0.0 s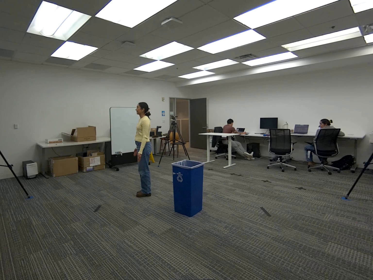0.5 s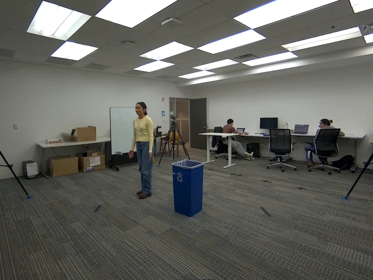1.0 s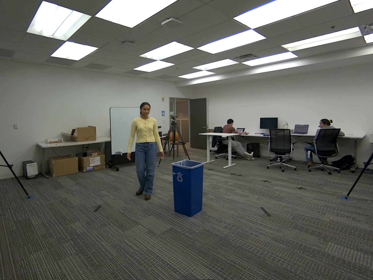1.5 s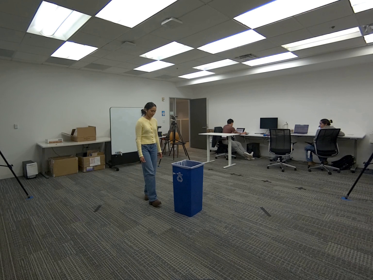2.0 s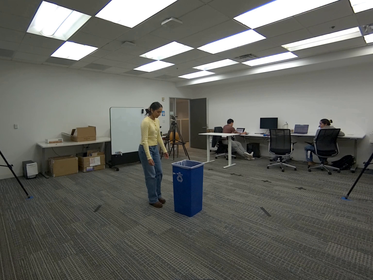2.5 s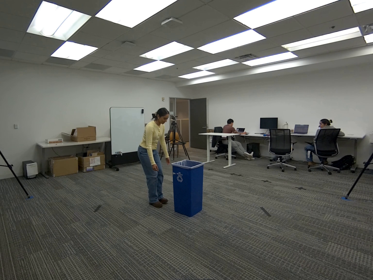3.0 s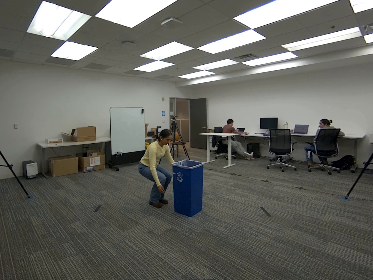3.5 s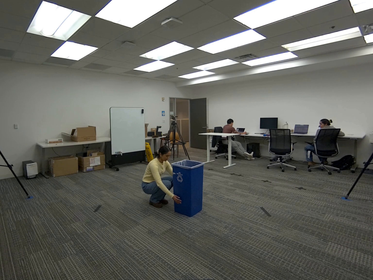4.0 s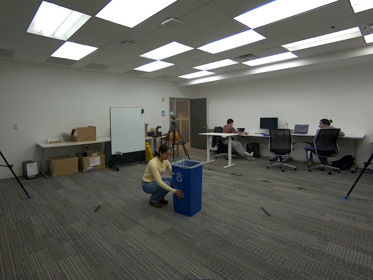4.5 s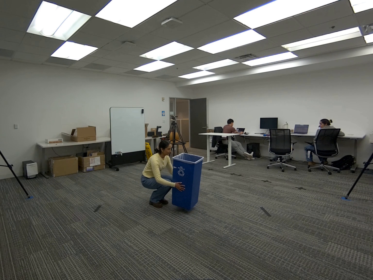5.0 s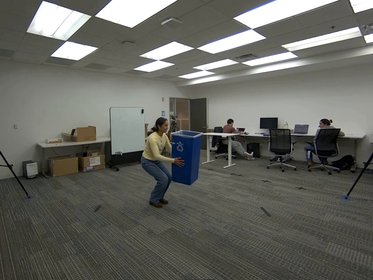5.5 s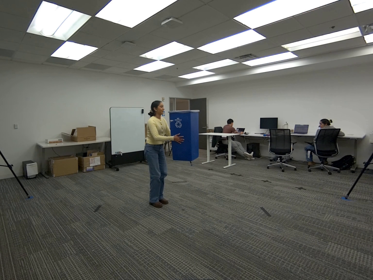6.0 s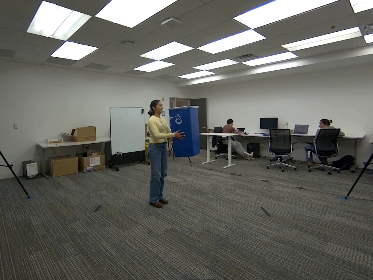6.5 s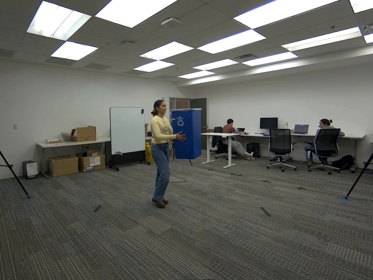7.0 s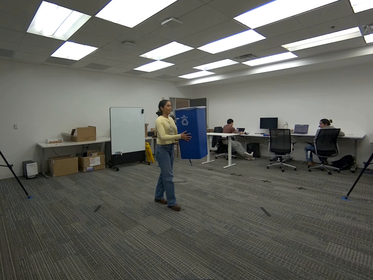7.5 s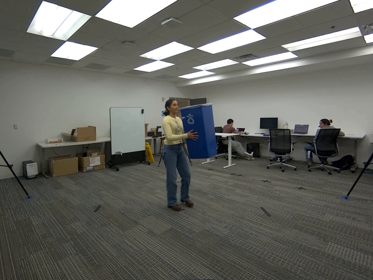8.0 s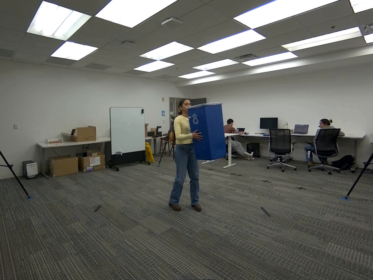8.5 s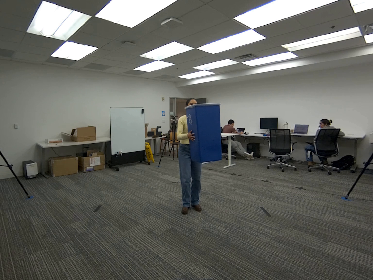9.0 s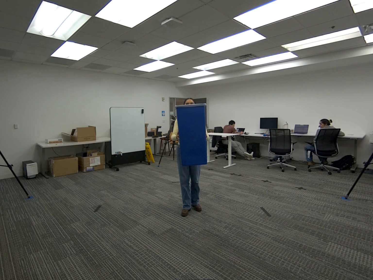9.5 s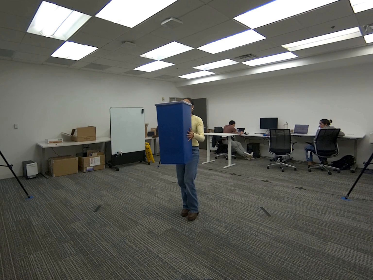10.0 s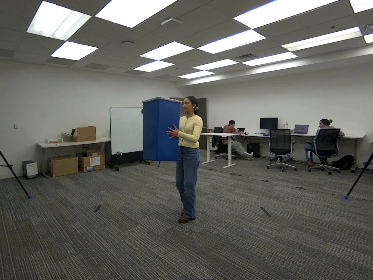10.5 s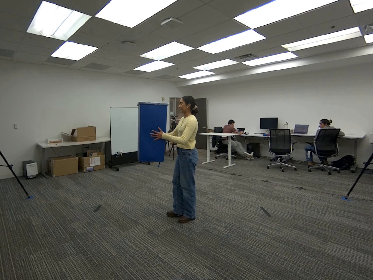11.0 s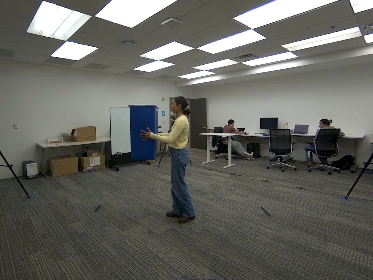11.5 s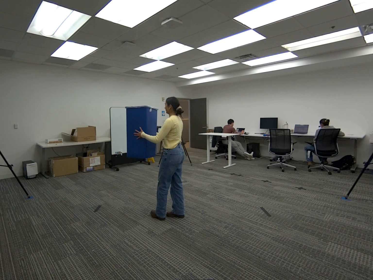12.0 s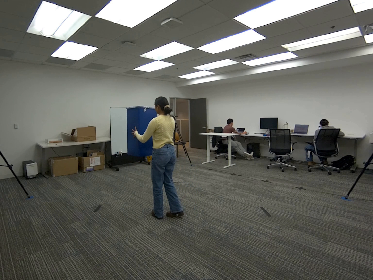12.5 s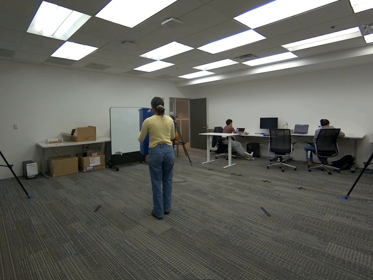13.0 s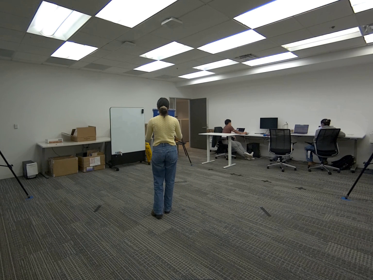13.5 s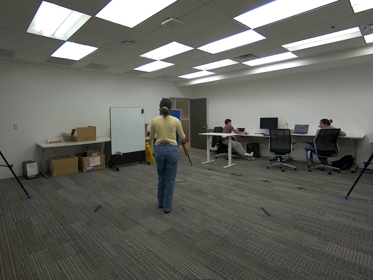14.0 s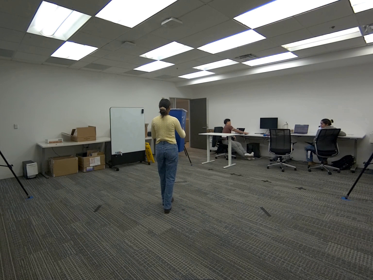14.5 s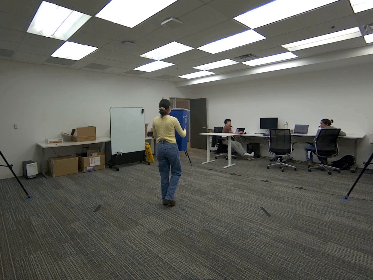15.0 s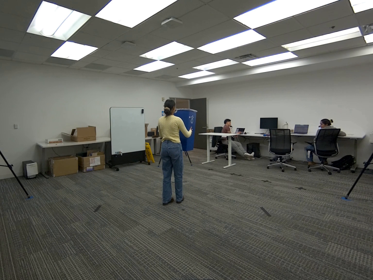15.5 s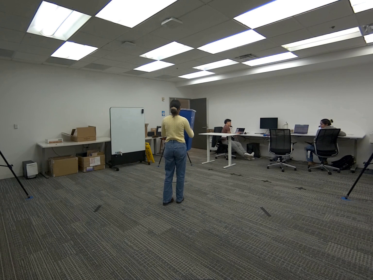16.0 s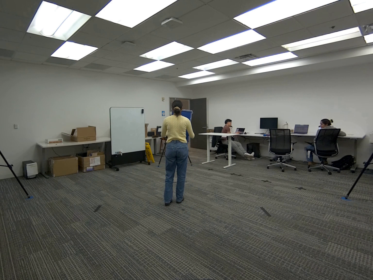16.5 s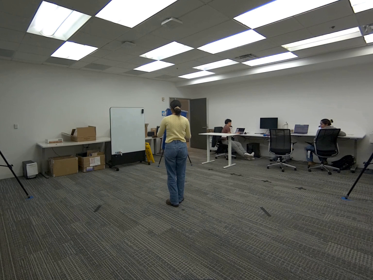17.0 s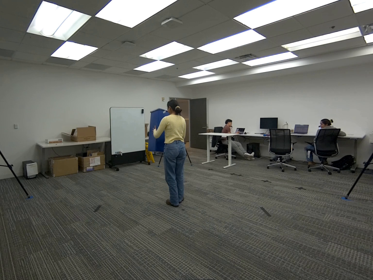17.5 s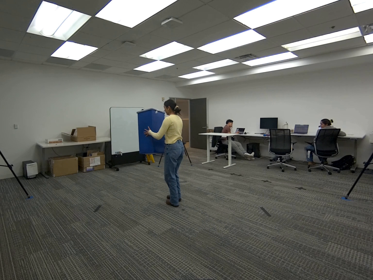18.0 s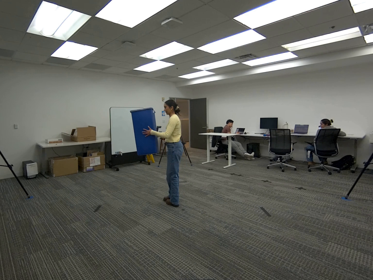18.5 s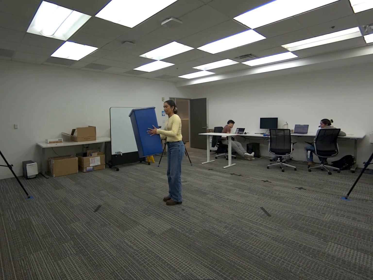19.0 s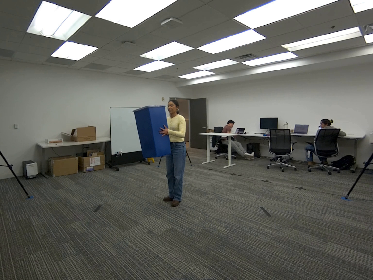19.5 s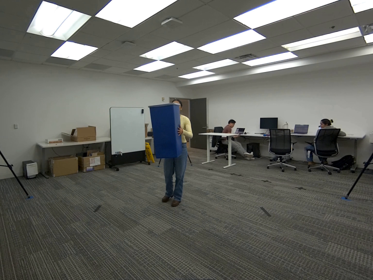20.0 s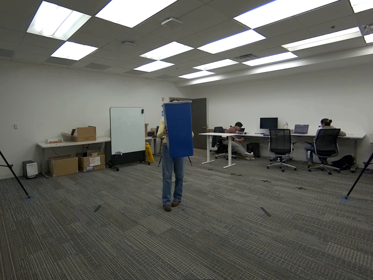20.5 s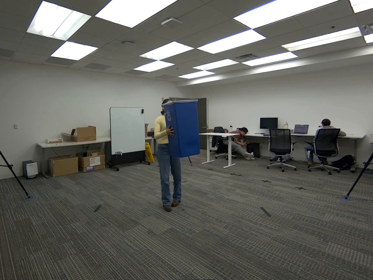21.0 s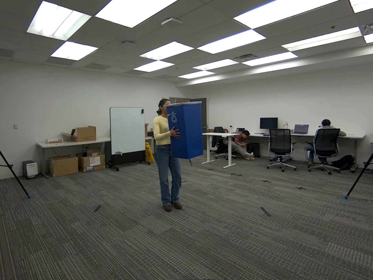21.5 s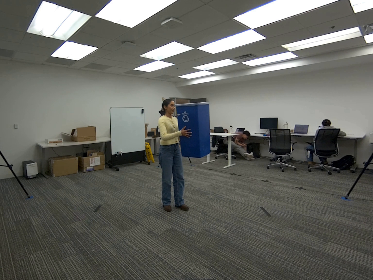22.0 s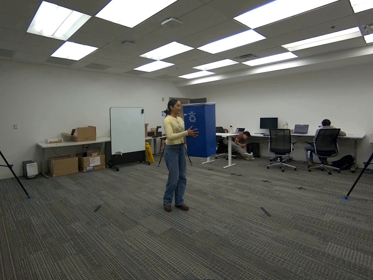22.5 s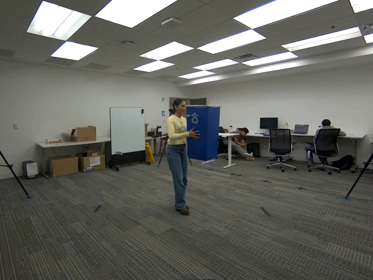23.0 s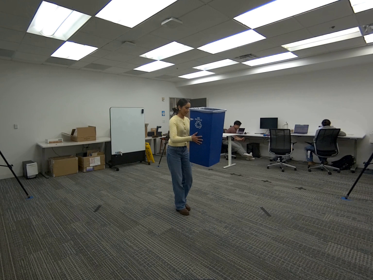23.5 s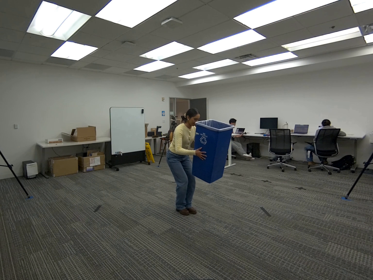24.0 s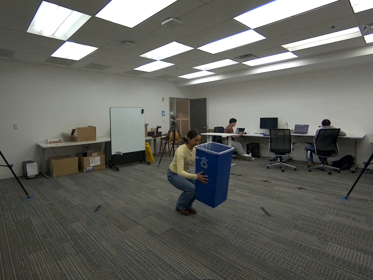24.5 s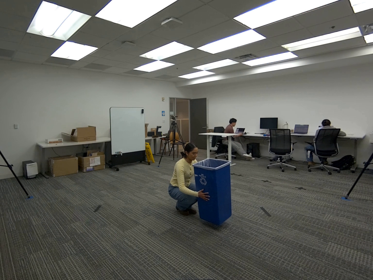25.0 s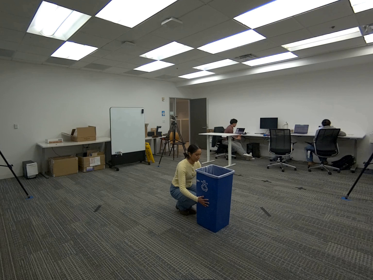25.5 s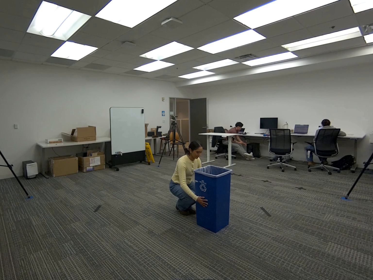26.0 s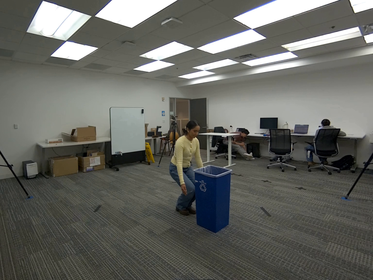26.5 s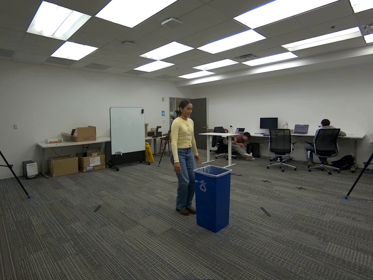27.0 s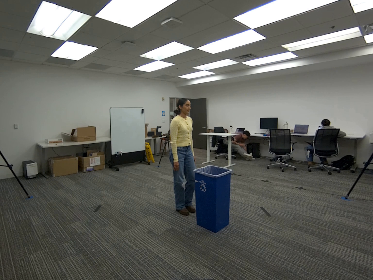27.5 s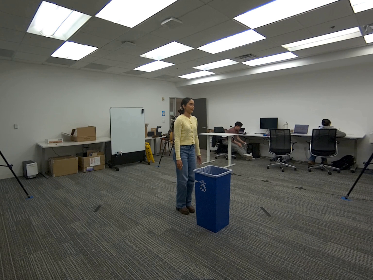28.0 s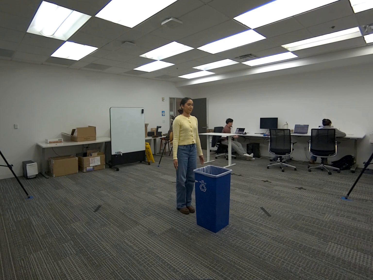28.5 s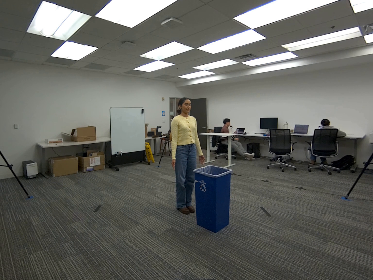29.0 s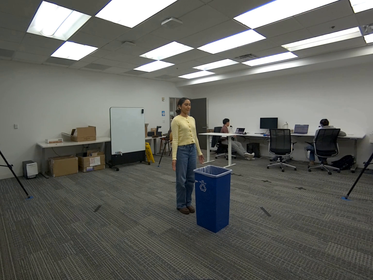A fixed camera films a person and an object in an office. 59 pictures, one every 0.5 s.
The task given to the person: Pick up trash can from the bottom of the container, walk within the bounding area and place on the floor.
